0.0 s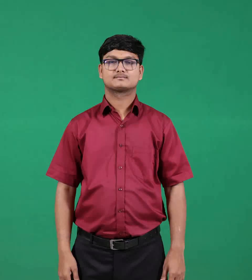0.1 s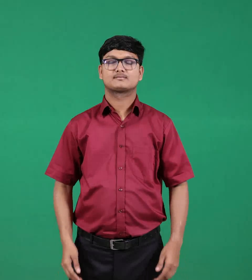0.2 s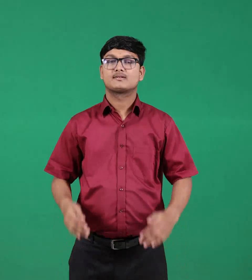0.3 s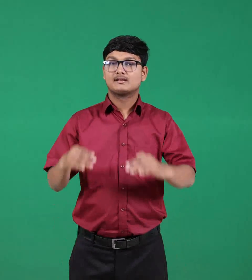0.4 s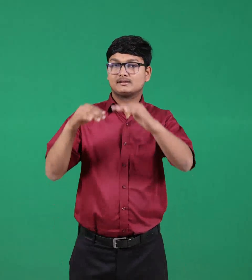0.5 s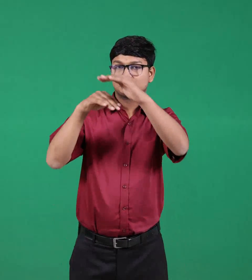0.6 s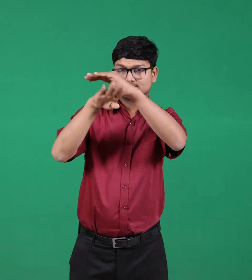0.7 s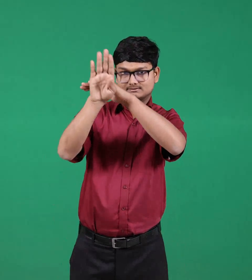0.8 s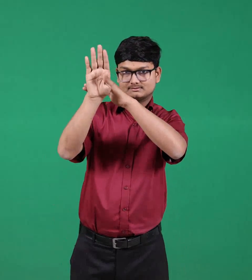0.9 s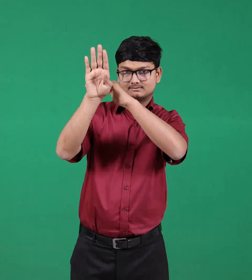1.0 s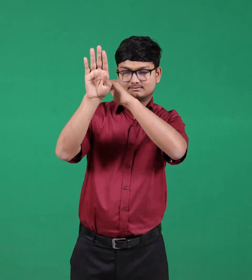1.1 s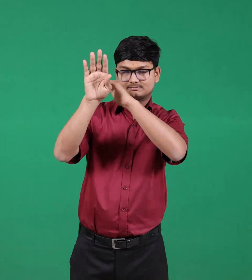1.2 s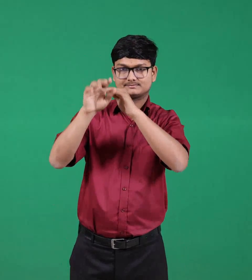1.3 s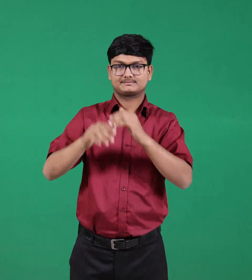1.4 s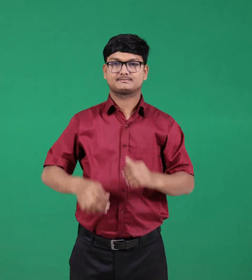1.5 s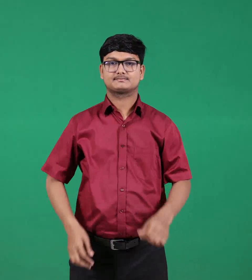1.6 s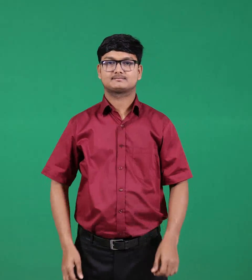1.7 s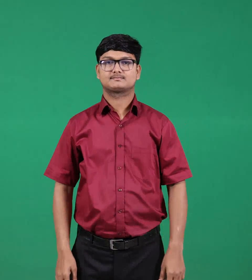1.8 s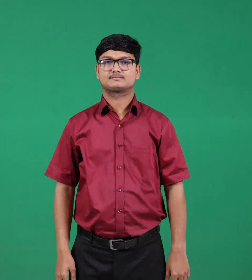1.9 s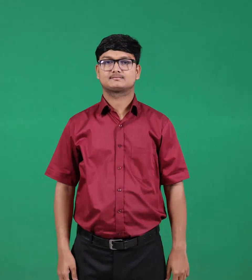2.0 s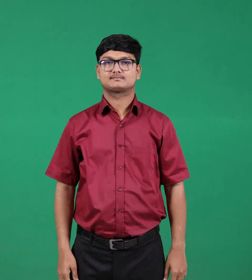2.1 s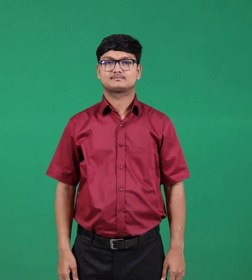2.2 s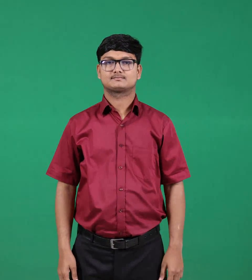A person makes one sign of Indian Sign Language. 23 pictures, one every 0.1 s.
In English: havean
